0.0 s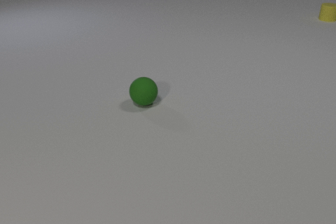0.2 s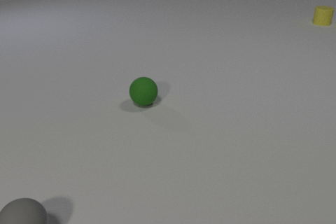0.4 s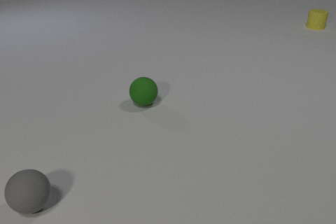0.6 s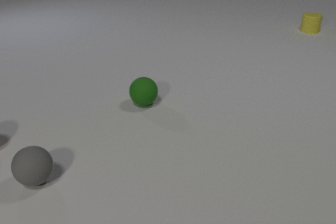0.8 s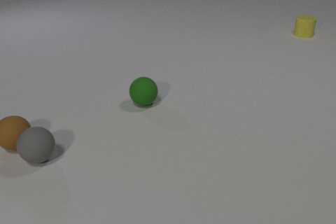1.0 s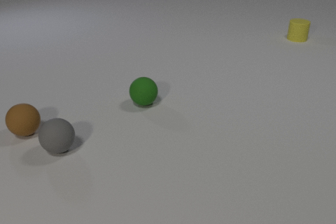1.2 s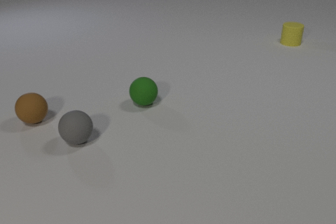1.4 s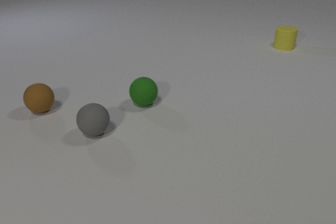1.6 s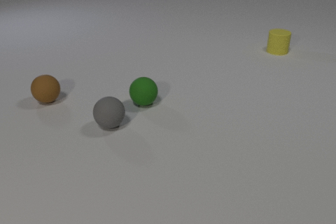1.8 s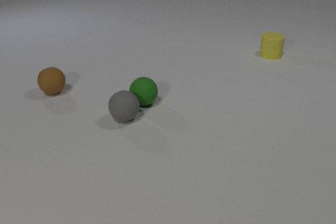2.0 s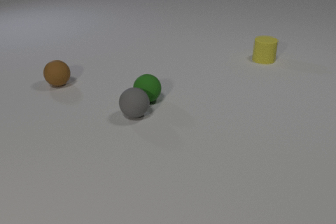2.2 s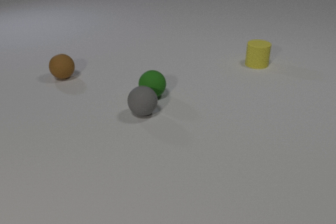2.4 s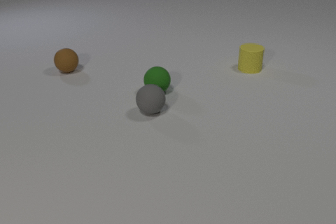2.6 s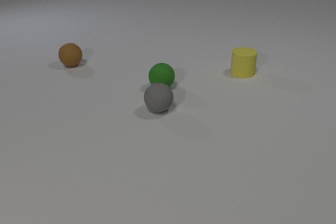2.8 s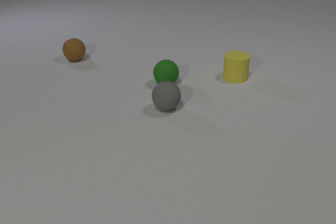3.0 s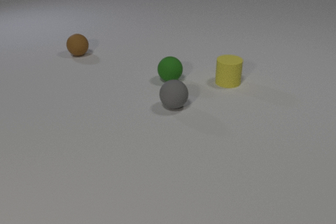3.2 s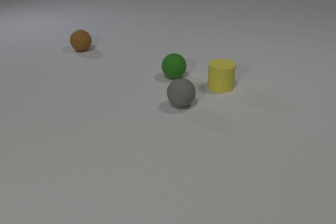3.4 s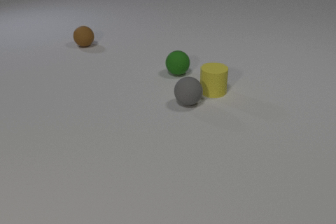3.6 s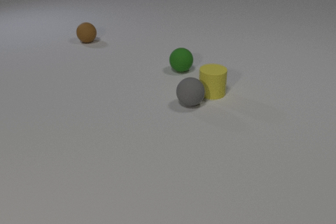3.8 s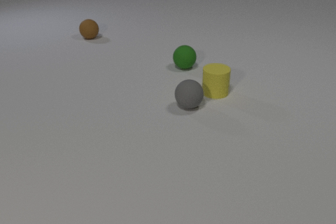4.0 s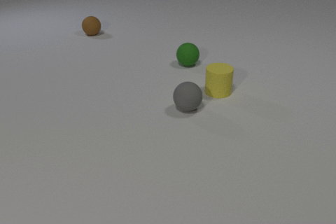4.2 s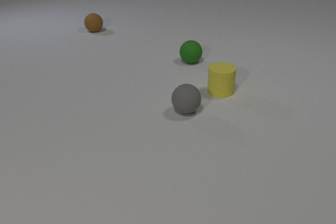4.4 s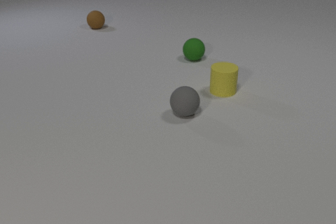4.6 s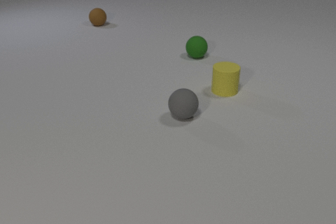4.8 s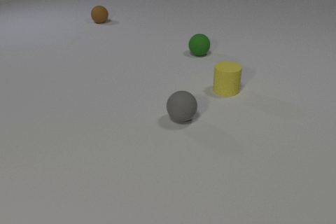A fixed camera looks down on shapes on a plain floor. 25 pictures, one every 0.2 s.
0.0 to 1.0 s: The brown rubber sphere comes in at the left edge, rolls to the right and away from the camera. The gray rubber sphere comes in at the bottom edge, rolls away from the camera. The yellow rubber cylinder slides toward the camera. The brown rubber sphere and the gray rubber sphere collide.
1.0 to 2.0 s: The brown rubber sphere rolls away from the camera. The gray rubber sphere rolls to the right and away from the camera. The green rubber sphere rolls away from the camera. The yellow rubber cylinder slides toward the camera and to the left. The gray rubber sphere and the green rubber sphere collide.
2.0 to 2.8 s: The brown rubber sphere rolls away from the camera. The gray rubber sphere rolls to the right and away from the camera. The green rubber sphere rolls away from the camera and to the right. The yellow rubber cylinder slides toward the camera and to the left.
2.8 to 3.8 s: The brown rubber sphere rolls away from the camera. The gray rubber sphere rolls to the right. The green rubber sphere rolls away from the camera and to the right. The yellow rubber cylinder slides toward the camera and to the left. The gray rubber sphere and the yellow rubber cylinder collide.
3.8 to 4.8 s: The brown rubber sphere rolls away from the camera. The gray rubber sphere rolls toward the camera. The green rubber sphere rolls away from the camera and to the right. The yellow rubber cylinder slides to the right and away from the camera.
How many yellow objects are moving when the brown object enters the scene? 1.
What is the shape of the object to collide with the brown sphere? sphere.
How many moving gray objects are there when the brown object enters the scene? 1.
